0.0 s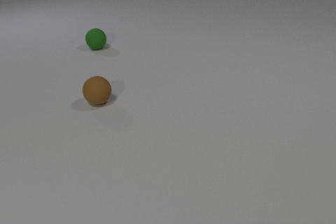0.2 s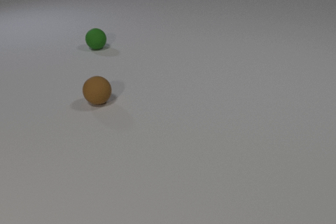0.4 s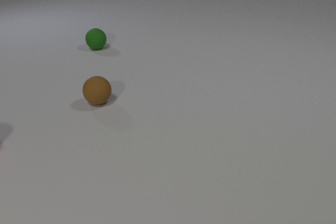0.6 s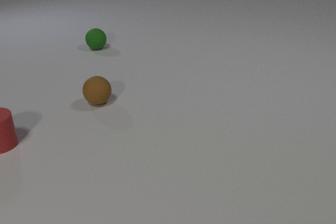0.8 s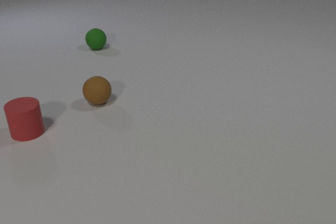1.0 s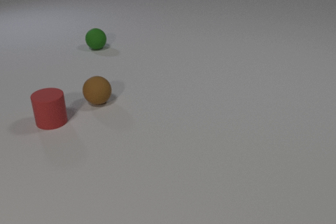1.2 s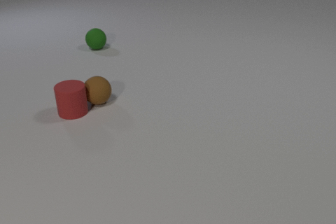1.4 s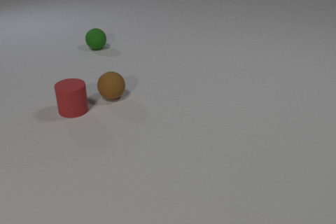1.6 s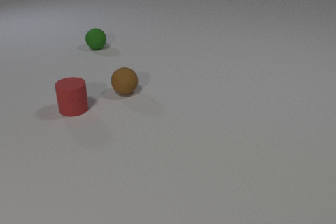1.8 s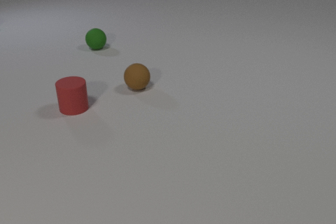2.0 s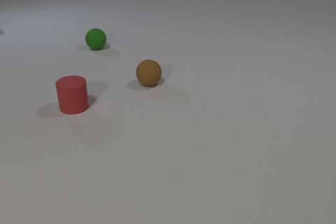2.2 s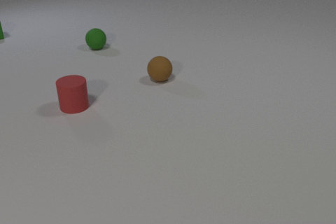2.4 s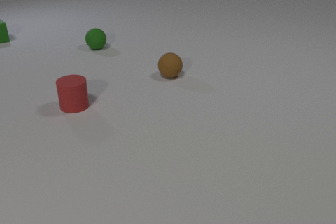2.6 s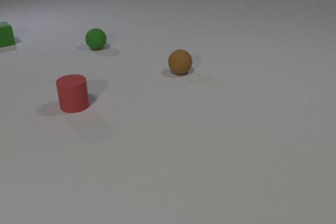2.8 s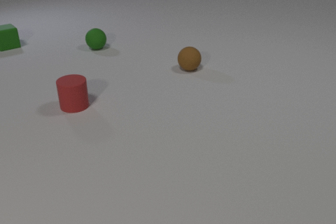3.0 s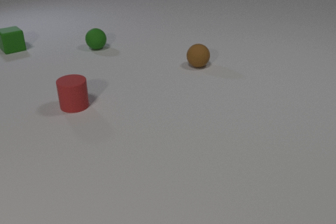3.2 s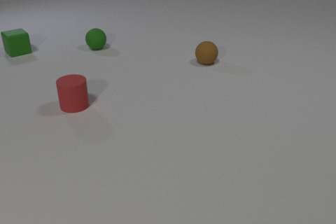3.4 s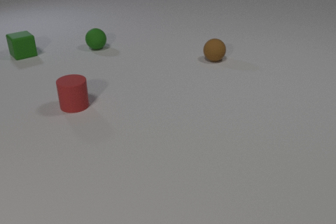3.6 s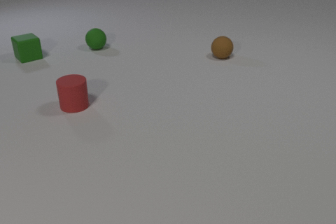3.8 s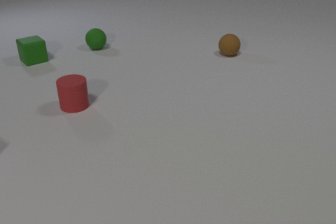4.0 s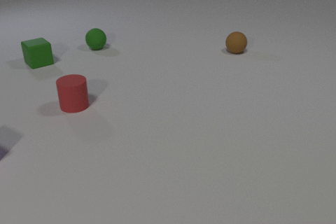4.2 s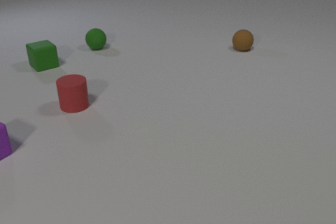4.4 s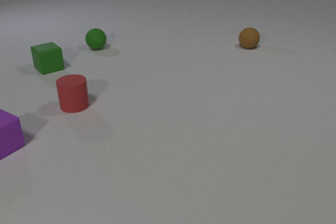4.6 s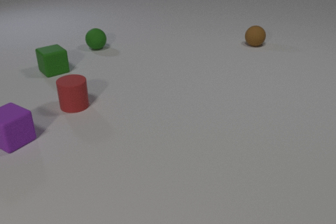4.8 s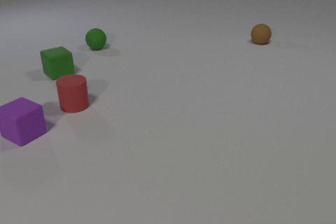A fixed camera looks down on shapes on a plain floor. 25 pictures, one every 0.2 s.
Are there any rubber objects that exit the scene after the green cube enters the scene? no.
What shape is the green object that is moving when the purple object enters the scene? cube.
What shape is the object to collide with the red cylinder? sphere.
0.0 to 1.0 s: The red rubber cylinder comes in at the left edge, slides to the right and away from the camera.
1.0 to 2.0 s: The red rubber cylinder slides away from the camera and to the right. The brown rubber sphere rolls to the right and away from the camera. The red rubber cylinder and the brown rubber sphere collide.
2.0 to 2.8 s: The brown rubber sphere rolls to the right and away from the camera. The green rubber cube comes in at the left edge, slides toward the camera and to the right.
2.8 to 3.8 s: The brown rubber sphere rolls away from the camera and to the right. The green rubber cube slides toward the camera and to the right.
3.8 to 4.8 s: The brown rubber sphere rolls away from the camera and to the right. The purple rubber cube comes in at the left edge, slides to the right and away from the camera. The green rubber cube slides toward the camera and to the right.
